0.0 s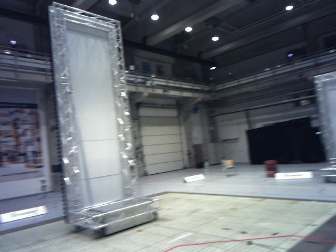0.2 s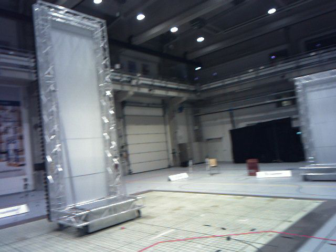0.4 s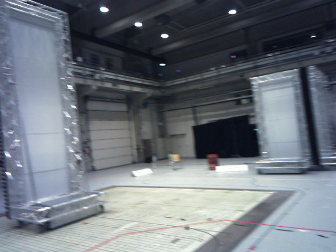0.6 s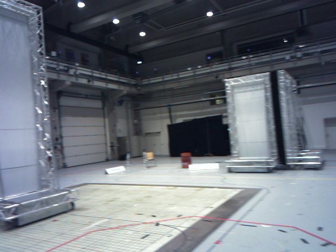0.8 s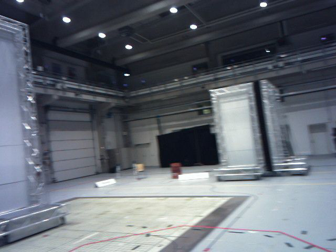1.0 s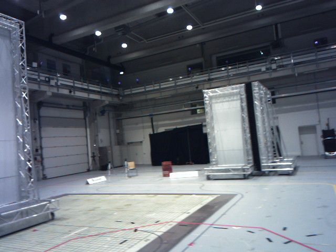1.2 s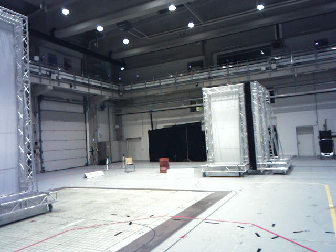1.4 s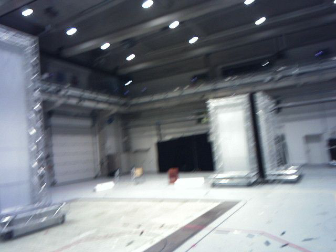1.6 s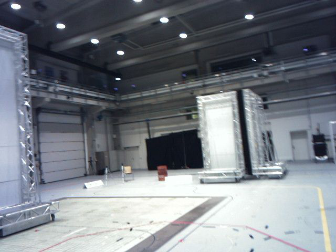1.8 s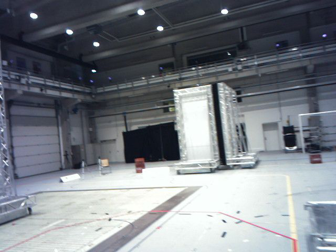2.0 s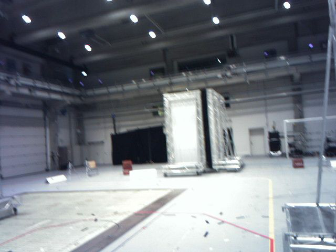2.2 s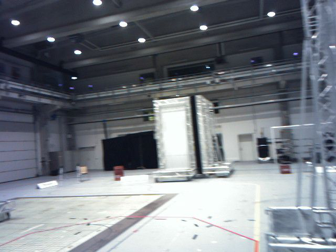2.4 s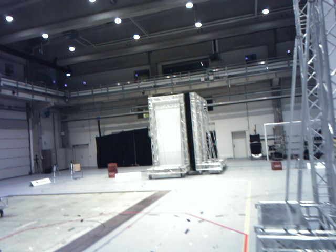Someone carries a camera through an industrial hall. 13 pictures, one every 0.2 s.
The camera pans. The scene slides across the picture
to the left.
The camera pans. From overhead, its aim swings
clockwise.
0.0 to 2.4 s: The camera swings to its right by about 30 degrees, and the scene slides to the left. It travels backward, about 2.4 m.
The film runs backward here.
